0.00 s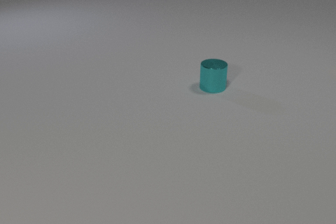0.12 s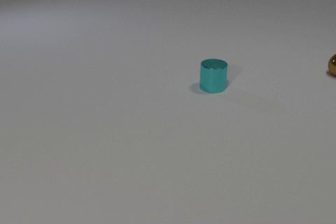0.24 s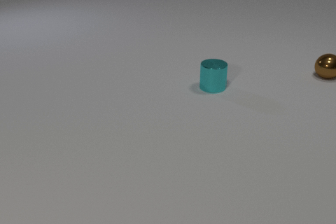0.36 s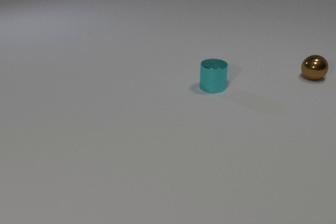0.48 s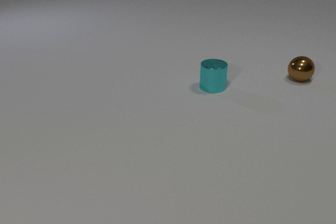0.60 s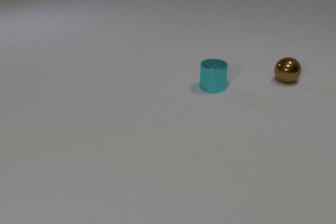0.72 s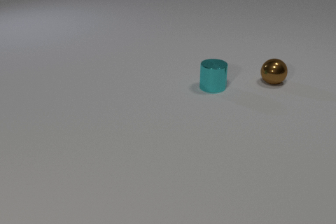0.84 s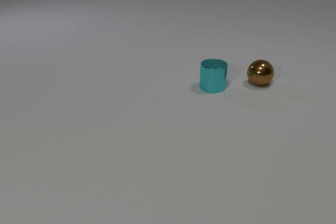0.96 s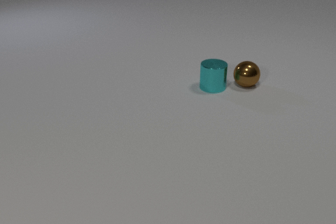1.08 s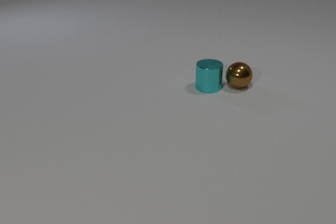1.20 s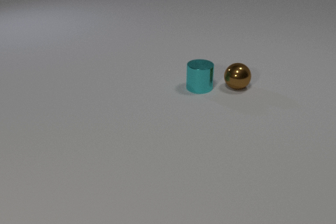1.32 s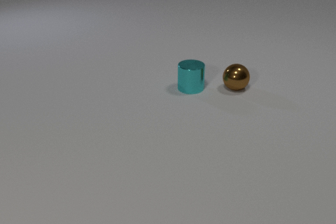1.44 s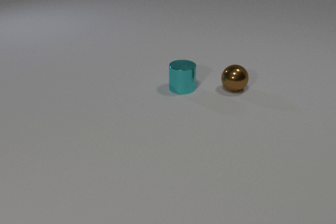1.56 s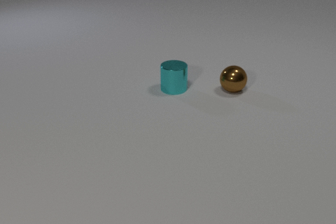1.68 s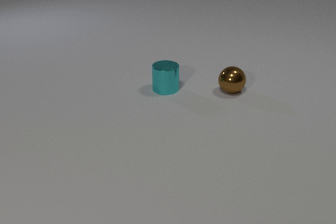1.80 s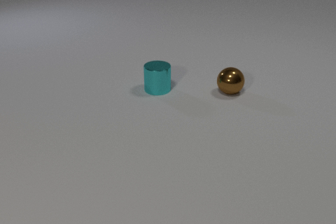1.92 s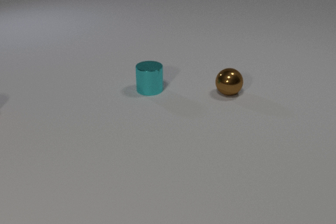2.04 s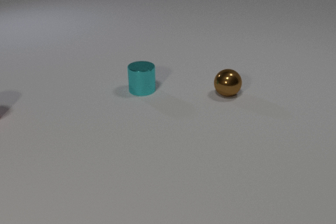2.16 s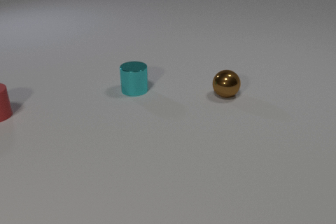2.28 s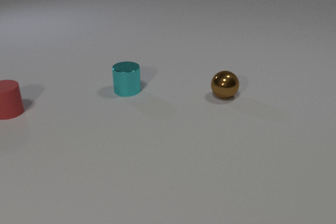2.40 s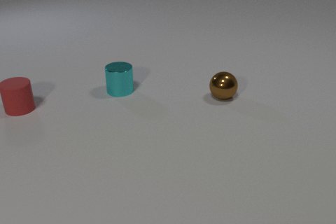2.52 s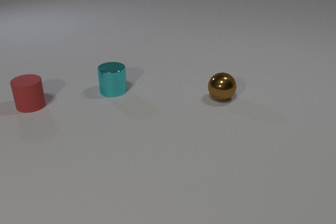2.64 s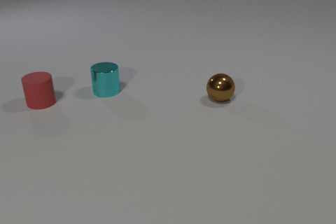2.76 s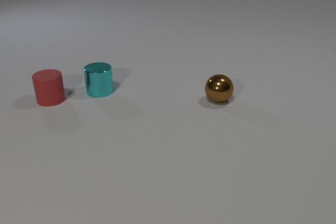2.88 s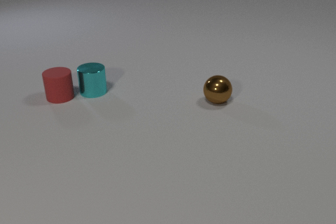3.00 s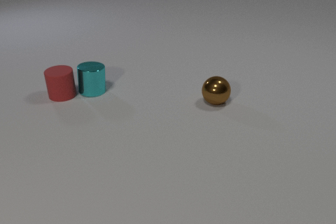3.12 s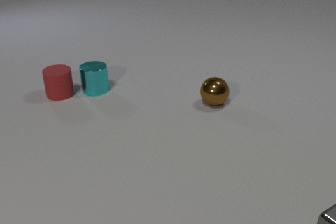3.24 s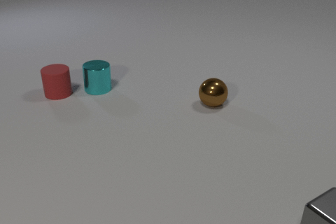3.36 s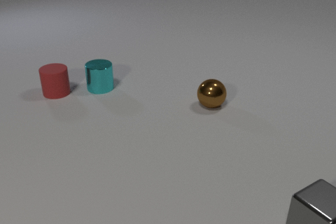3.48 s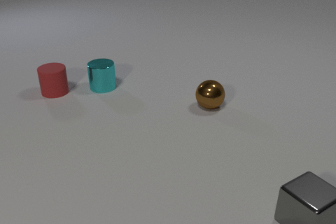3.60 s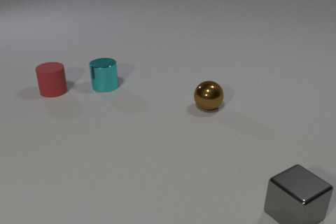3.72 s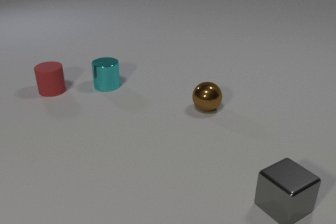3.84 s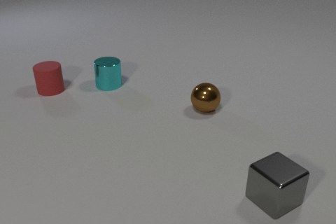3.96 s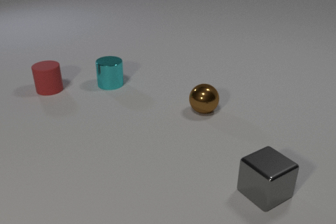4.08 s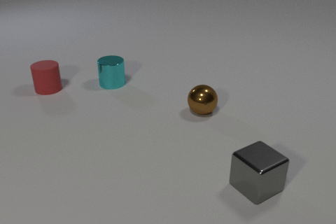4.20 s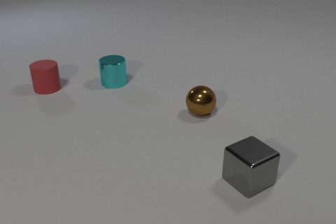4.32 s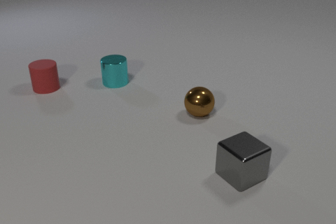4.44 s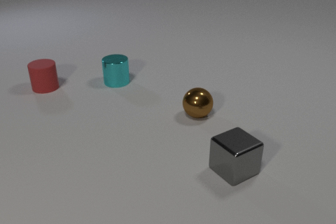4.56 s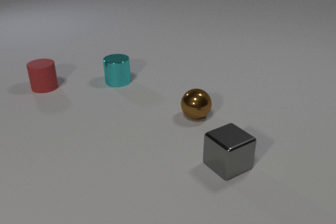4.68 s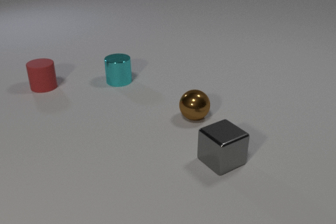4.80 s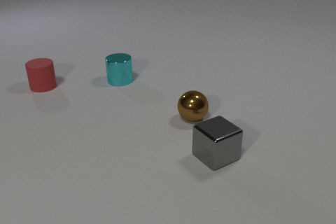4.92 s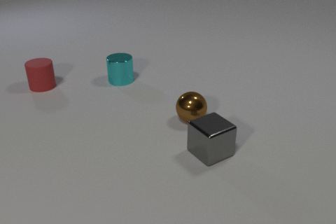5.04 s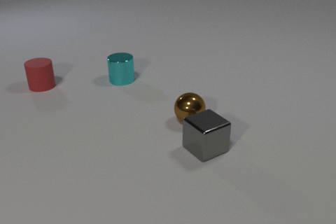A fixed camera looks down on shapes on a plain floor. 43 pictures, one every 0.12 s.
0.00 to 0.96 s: The brown metal sphere comes in at the right edge, rolls to the left and toward the camera.
0.96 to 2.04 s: The brown metal sphere rolls toward the camera and to the left. The cyan metal cylinder slides to the left. The brown metal sphere and the cyan metal cylinder collide.
2.04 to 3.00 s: The brown metal sphere rolls toward the camera and to the left. The cyan metal cylinder slides to the left. The red rubber cylinder slides to the right. The cyan metal cylinder and the red rubber cylinder collide.
3.00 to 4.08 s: The brown metal sphere rolls toward the camera and to the left. The cyan metal cylinder slides to the right and away from the camera. The gray metal cube comes in at the bottom edge, slides to the left and away from the camera. The red rubber cylinder slides away from the camera and to the left.
4.08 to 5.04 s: The brown metal sphere rolls toward the camera and to the left. The cyan metal cylinder slides to the right and away from the camera. The gray metal cube slides away from the camera and to the left. The red rubber cylinder slides away from the camera and to the left.
How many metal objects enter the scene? 2.
What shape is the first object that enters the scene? sphere.
What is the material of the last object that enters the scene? metal.
